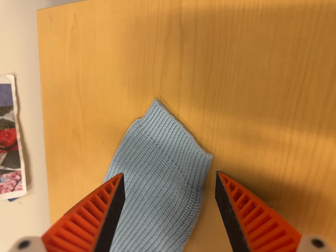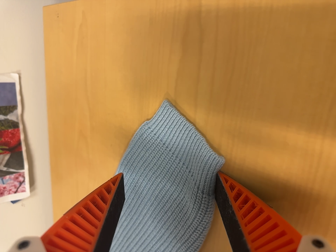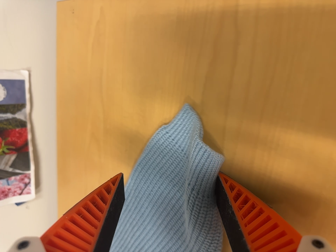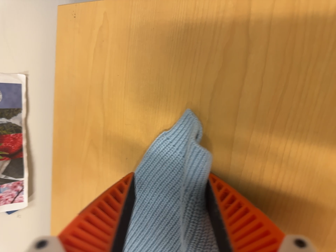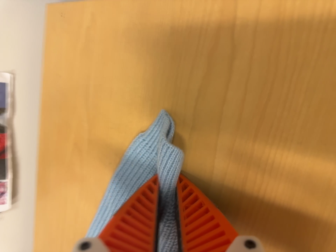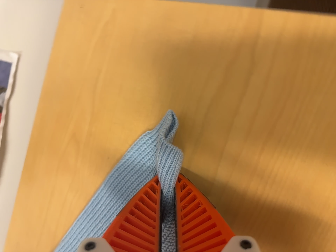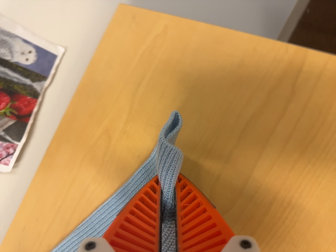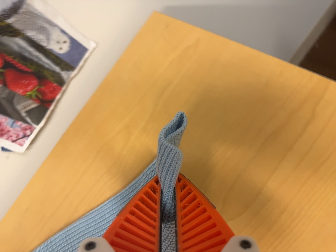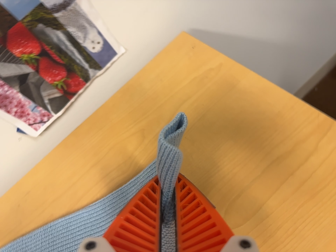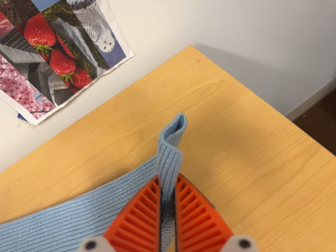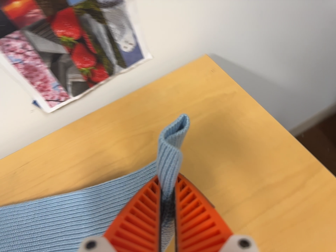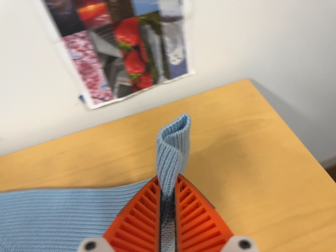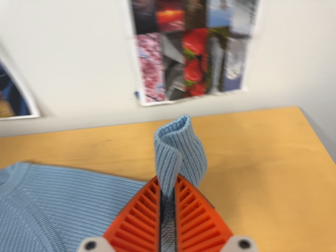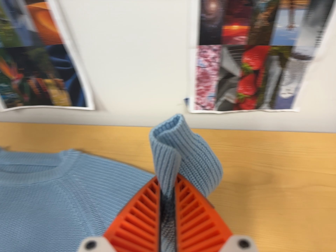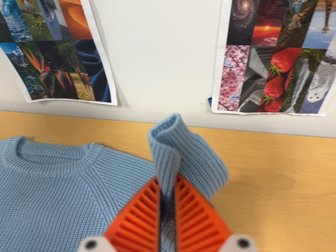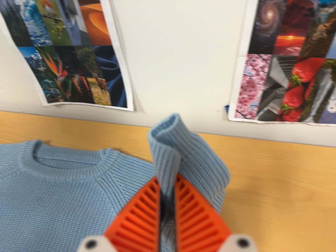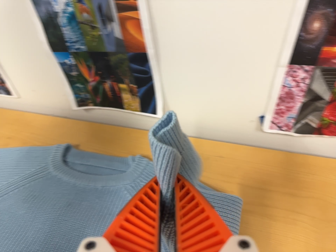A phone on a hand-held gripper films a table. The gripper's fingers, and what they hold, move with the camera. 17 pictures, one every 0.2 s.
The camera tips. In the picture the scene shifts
downward.
The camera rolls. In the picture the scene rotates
clockwise.
0.0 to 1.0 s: The camera travels to its left, about 7 cm. It rolls about its line of sight by about 15 degrees, and the scene rotates clockwise.
1.0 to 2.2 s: The camera travels to its left and backward, about 22 cm, so close, fixed things drift to the right. Its aim tips toward the top of its view by about 15 degrees, and the scene shifts downward. It rolls about its line of sight by about 55 degrees, and the scene rotates clockwise.
2.2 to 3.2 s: The scene slides to the right, as the camera pans about 20 degrees to its left. It travels to its left, about 16 cm, so close, fixed things drift to the right. It rolls about its line of sight by about 25 degrees, and the scene rotates clockwise.
The film runs forward here.
